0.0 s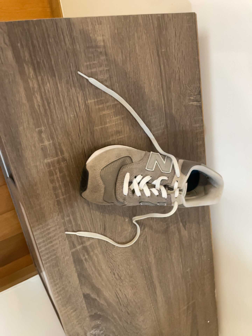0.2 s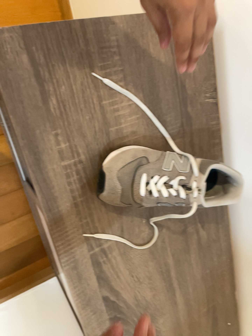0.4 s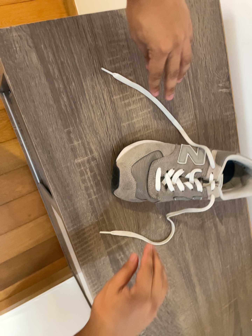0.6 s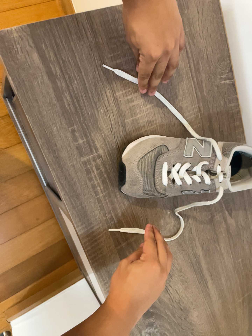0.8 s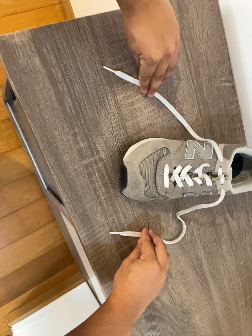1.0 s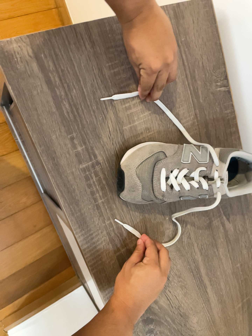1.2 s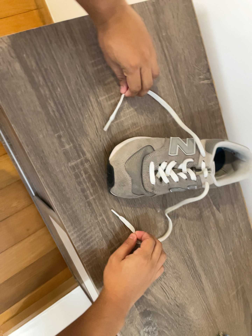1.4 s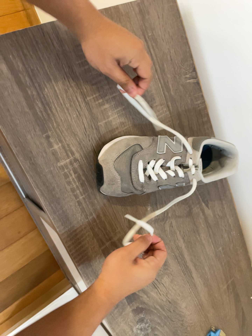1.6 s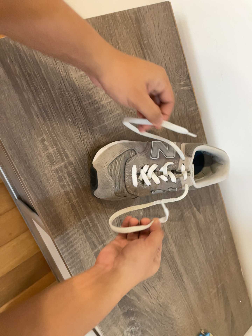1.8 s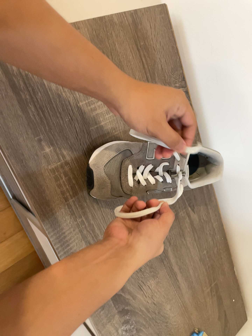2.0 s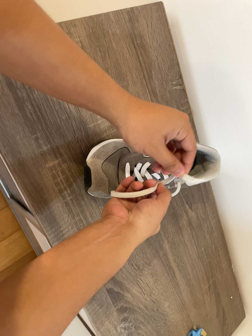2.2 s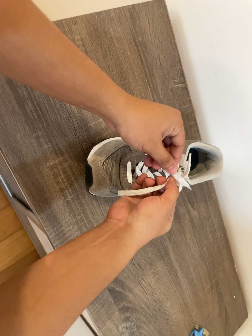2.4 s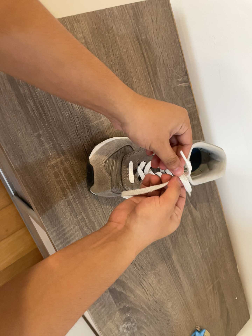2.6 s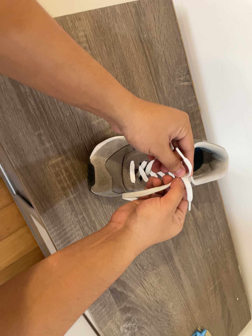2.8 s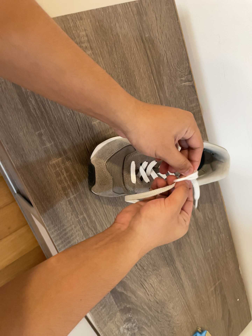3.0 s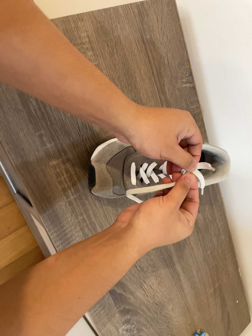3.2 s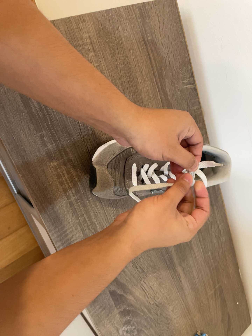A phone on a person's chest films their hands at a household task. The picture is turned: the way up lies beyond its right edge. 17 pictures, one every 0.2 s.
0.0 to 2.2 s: The camera rolls about its line of sight by about 10 degrees, and the scene rotates counterclockwise.
2.2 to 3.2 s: The camera keeps its place and its aim.
The film runs forward here.
